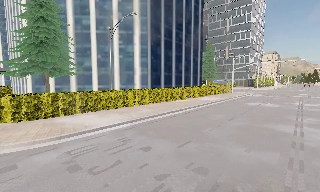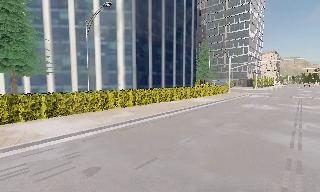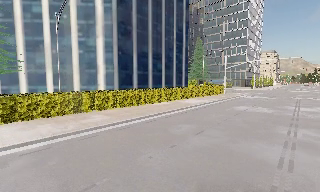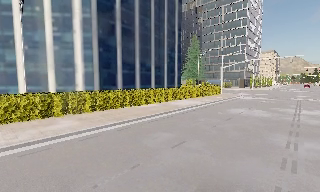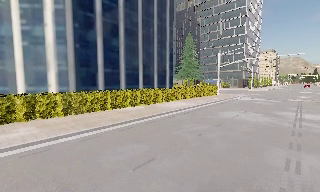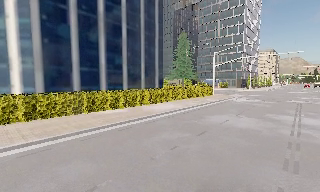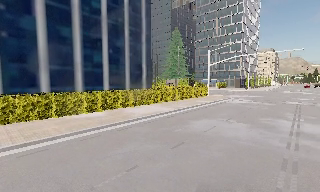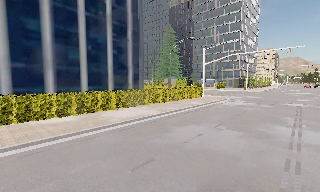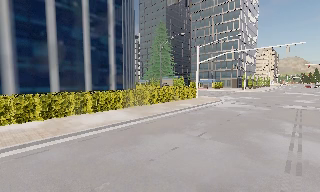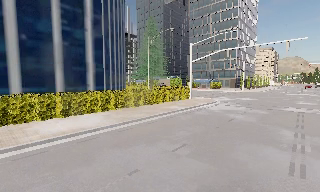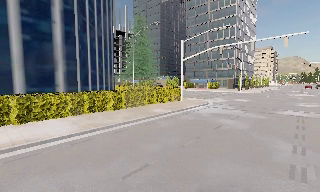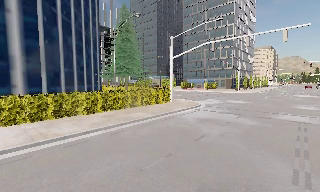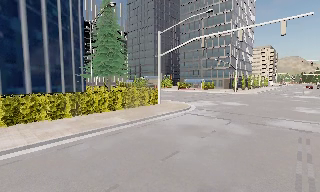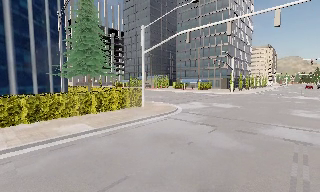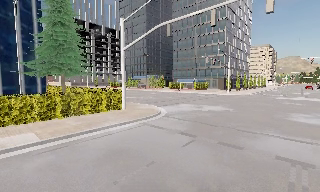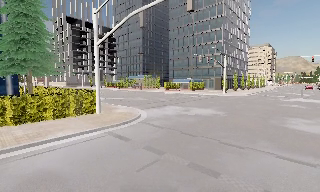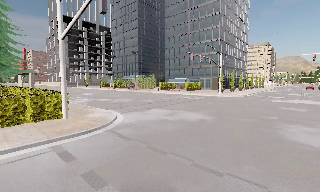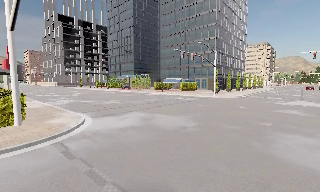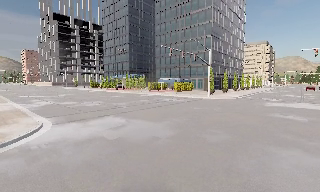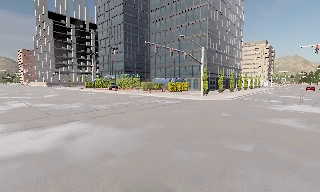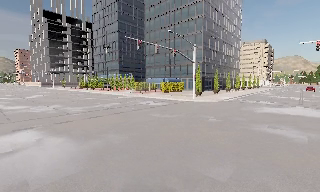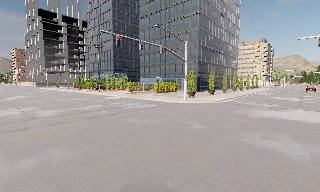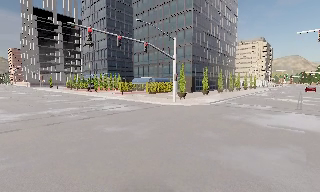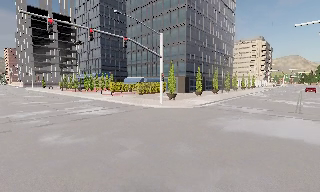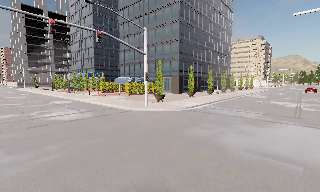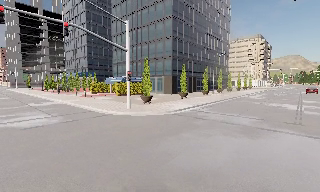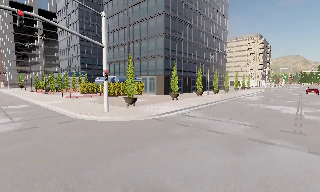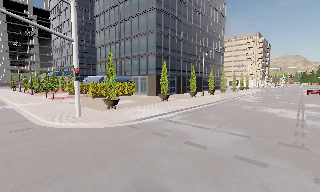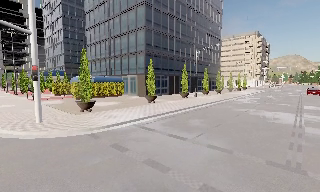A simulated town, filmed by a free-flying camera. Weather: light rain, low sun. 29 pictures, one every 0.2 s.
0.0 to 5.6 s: The camera travels forward and to its right, about 60 m, so what stands in front looms larger.
The film runs forward here.
